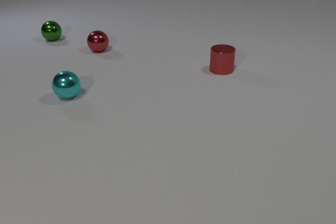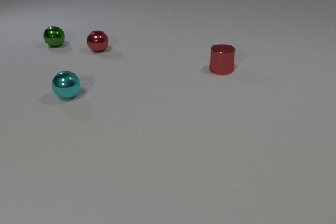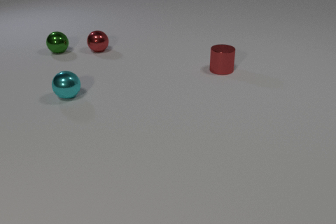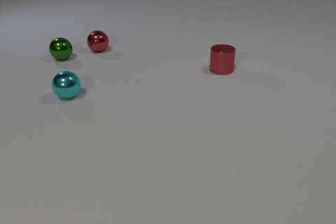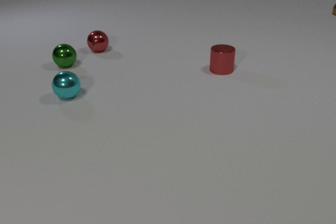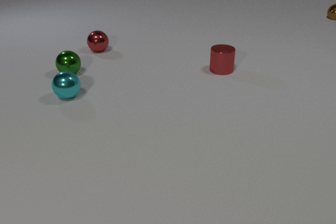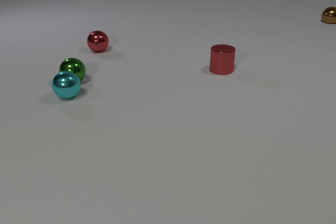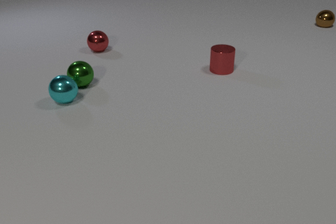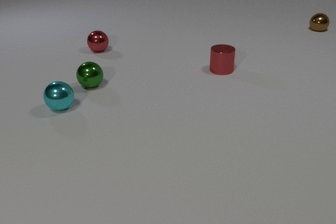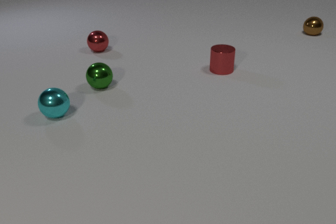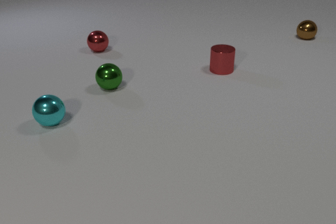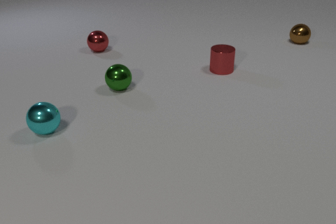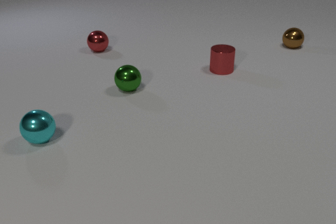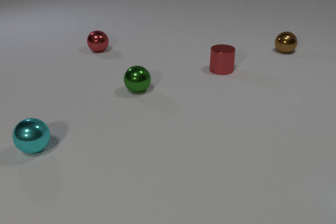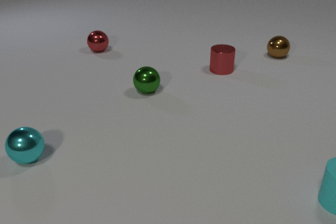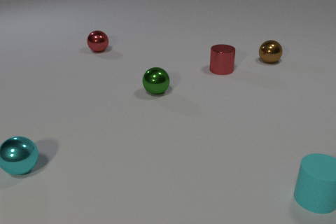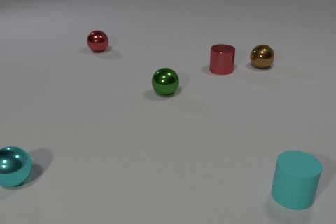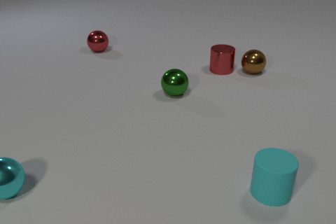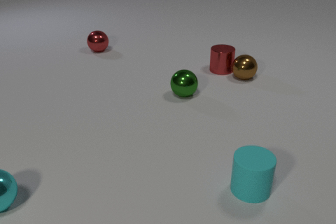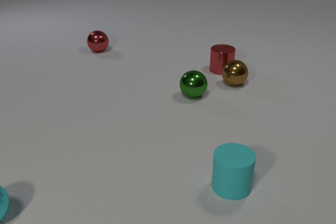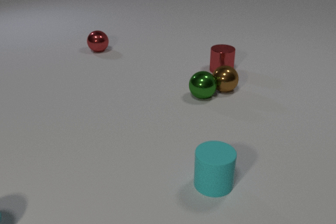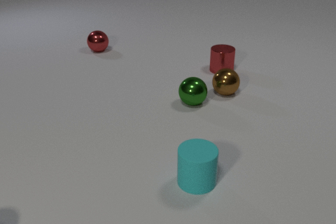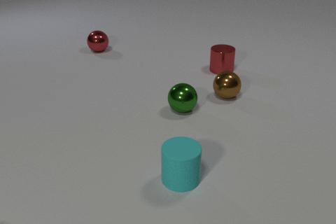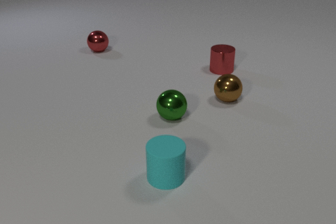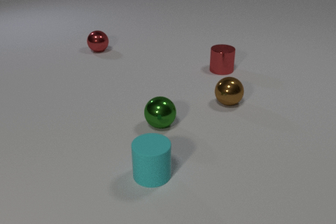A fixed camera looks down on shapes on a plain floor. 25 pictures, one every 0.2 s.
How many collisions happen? 2.
How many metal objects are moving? 3.
What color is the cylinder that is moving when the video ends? cyan.
0.0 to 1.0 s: The green metal sphere rolls toward the camera. The brown metal sphere comes in at the right edge, rolls toward the camera.
1.0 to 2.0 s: The green metal sphere rolls toward the camera and to the right. The cyan metal sphere rolls toward the camera. The brown metal sphere rolls toward the camera. The green metal sphere and the cyan metal sphere collide.
2.0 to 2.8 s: The green metal sphere rolls to the right. The cyan metal sphere rolls toward the camera and to the left. The brown metal sphere rolls toward the camera and to the left. The cyan rubber cylinder comes in at the right edge, slides to the left.
2.8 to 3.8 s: The green metal sphere rolls to the right. The cyan metal sphere rolls toward the camera and to the left. The brown metal sphere rolls toward the camera and to the left. The cyan rubber cylinder slides to the left.
3.8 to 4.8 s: The green metal sphere rolls toward the camera and to the left. The cyan metal sphere rolls toward the camera and to the left, leaves at the left edge. The brown metal sphere rolls toward the camera. The cyan rubber cylinder slides to the left. The green metal sphere and the brown metal sphere collide.
